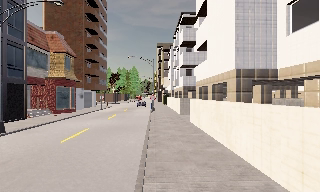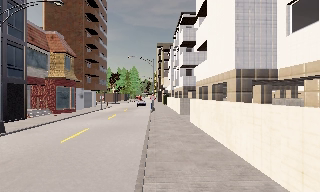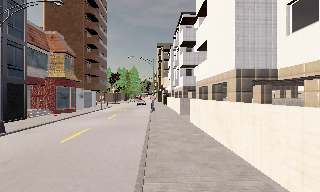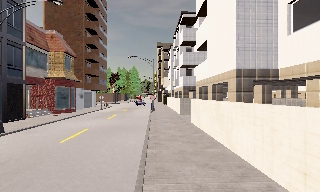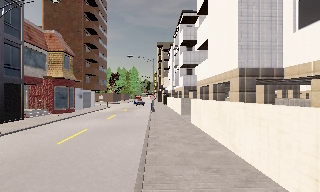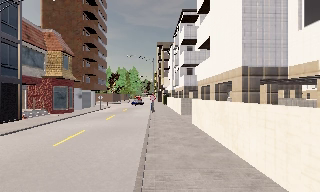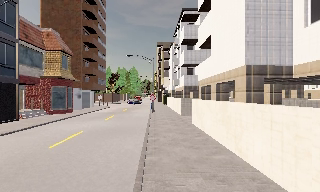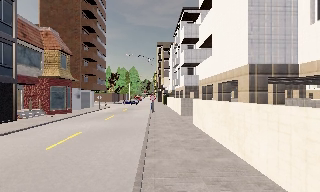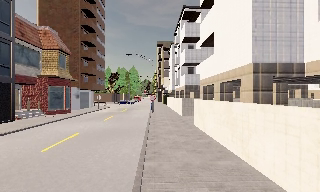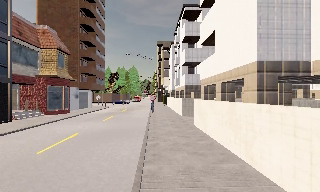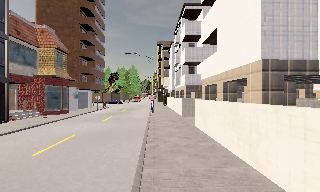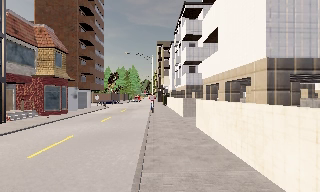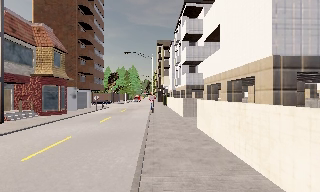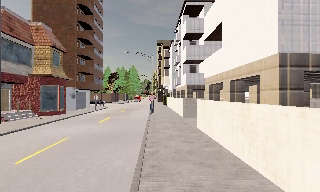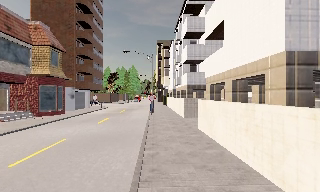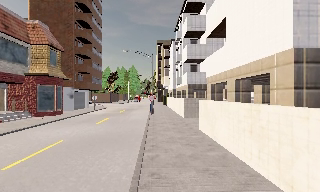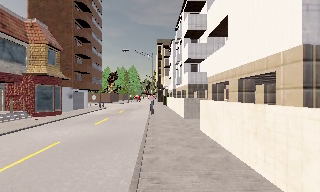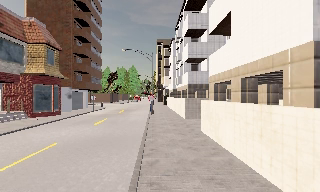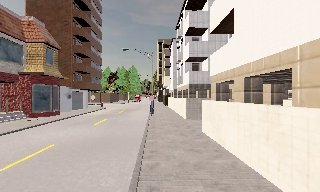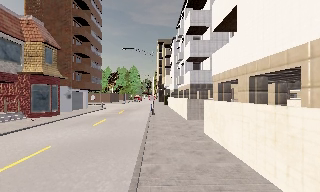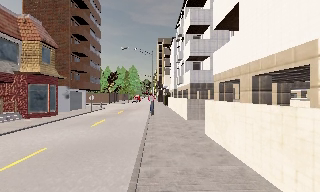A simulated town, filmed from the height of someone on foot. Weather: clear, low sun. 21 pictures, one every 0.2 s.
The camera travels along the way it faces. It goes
forward.
0.0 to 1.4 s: The camera travels forward, about 1 m, so what stands in front looms larger. It gains speed.
1.4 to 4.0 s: The camera travels forward, about 3 m, so what stands in front looms larger.
The film runs forward here.
